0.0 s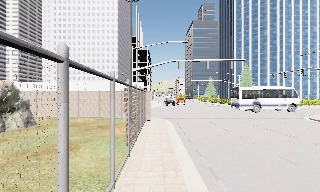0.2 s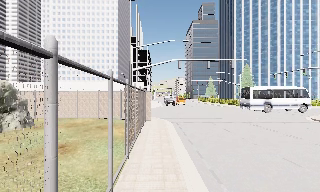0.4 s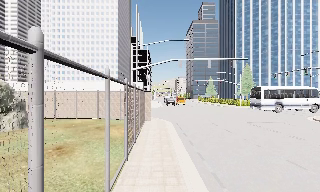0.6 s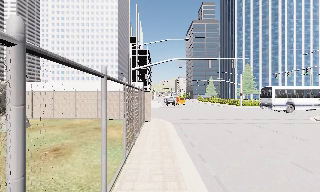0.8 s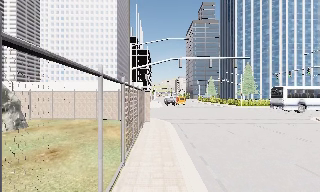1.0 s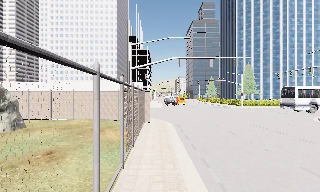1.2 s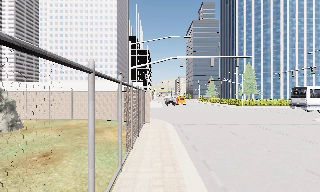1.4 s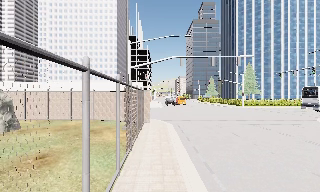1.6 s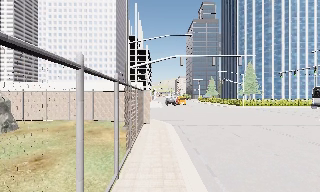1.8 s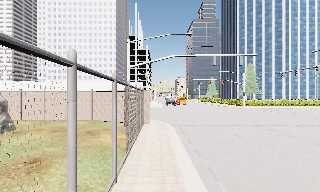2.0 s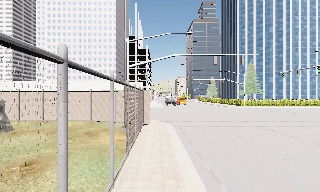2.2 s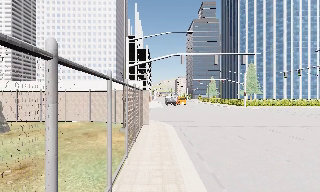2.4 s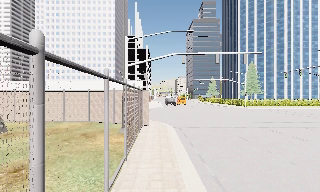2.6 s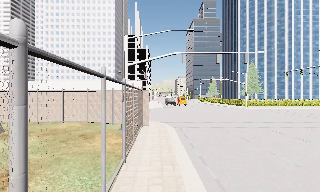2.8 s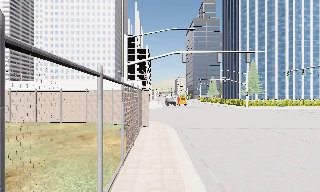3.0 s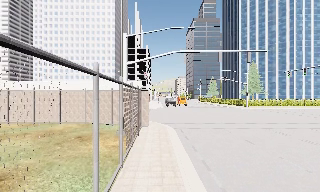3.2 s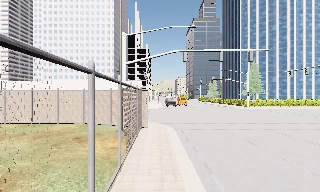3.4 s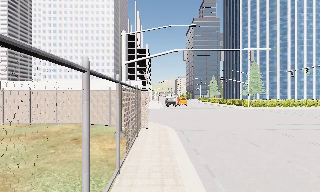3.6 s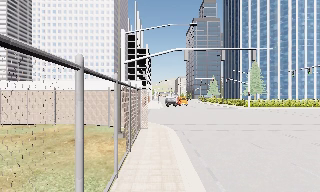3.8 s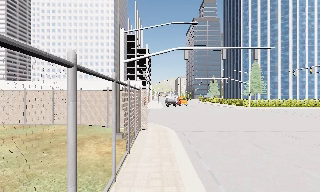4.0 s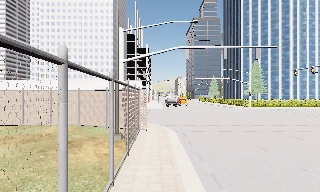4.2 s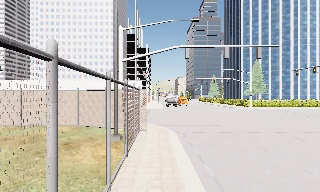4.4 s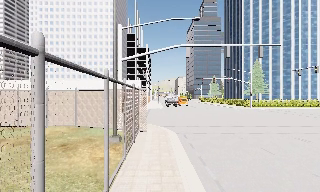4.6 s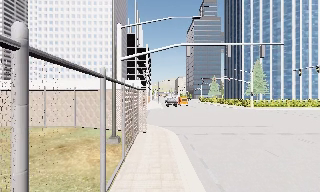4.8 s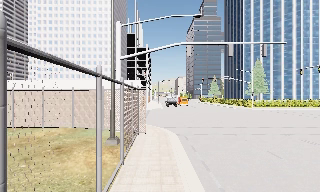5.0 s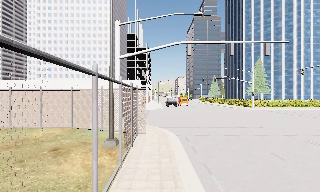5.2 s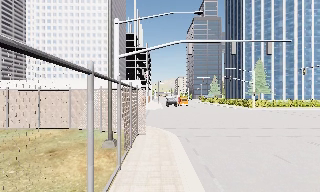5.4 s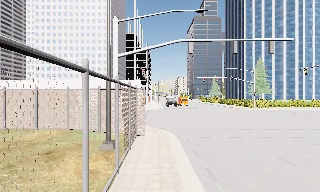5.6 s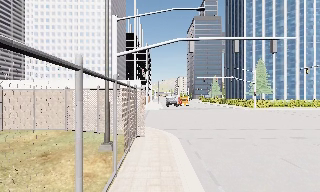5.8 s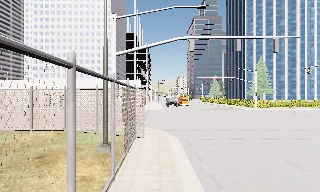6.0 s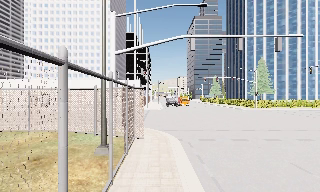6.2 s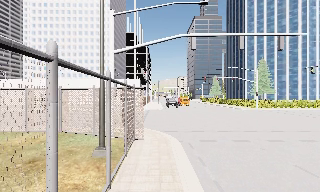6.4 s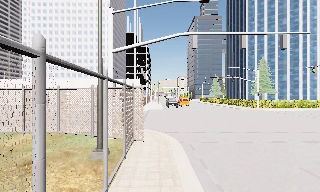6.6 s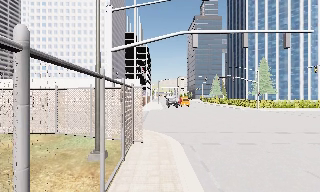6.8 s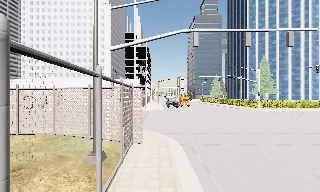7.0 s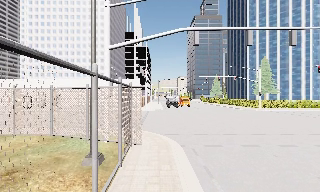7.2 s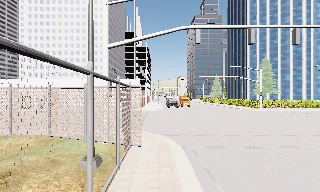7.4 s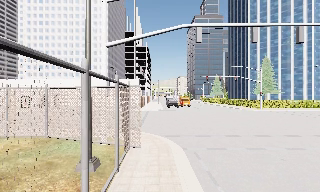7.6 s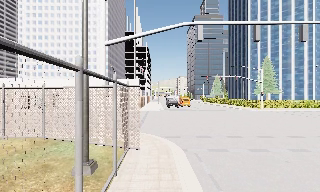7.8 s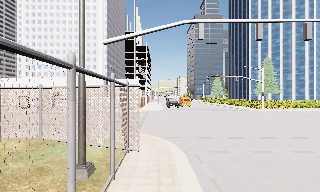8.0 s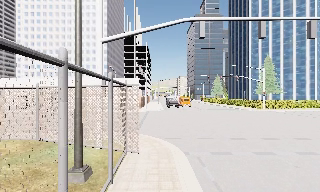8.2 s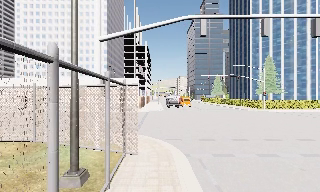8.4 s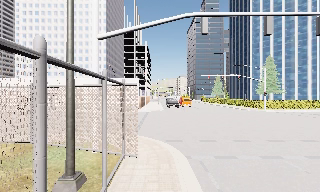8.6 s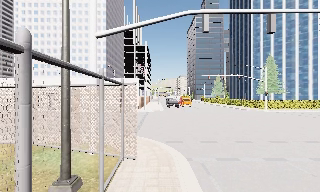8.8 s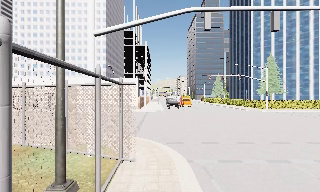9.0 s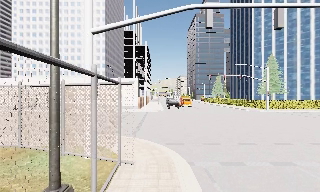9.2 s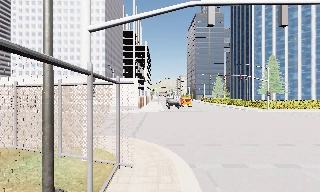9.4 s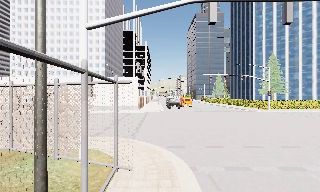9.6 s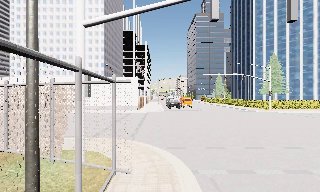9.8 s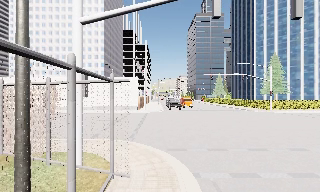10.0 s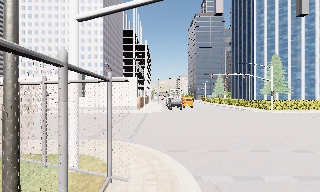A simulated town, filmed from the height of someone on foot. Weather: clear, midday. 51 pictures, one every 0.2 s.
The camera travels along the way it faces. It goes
forward.
0.0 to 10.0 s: The camera travels forward, about 11 m, so what stands in front looms larger.
The film runs forward here.
